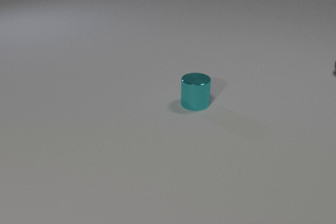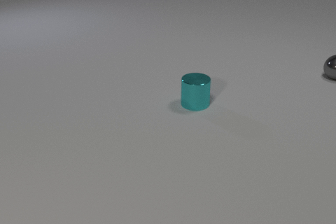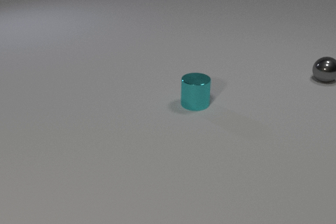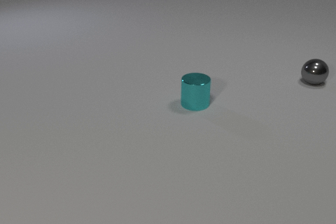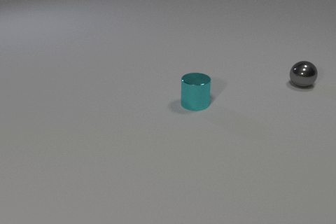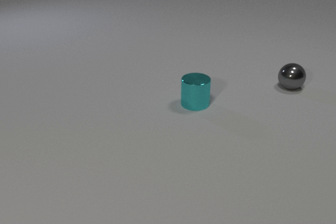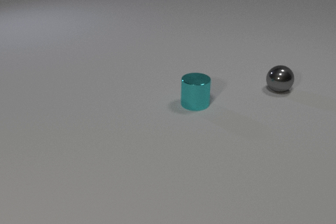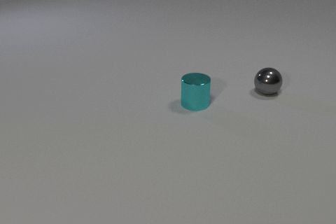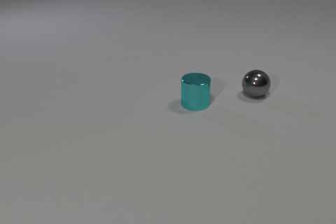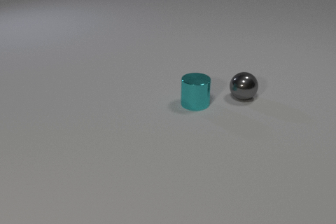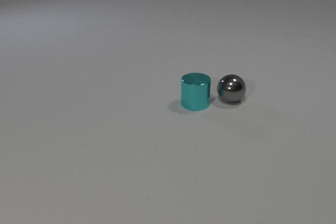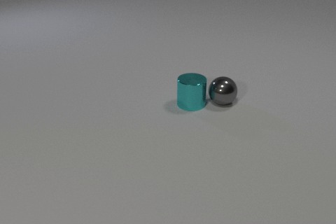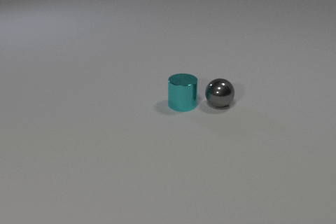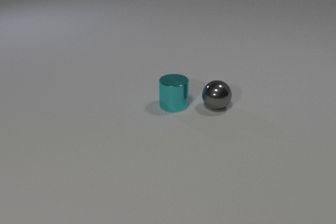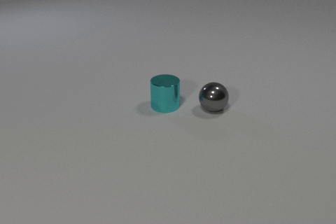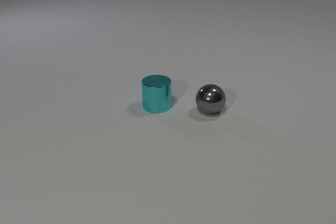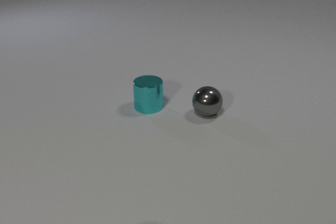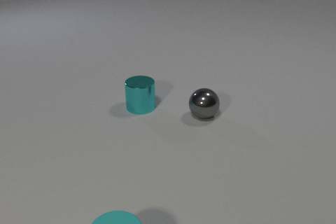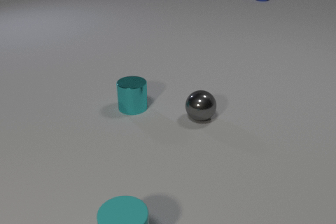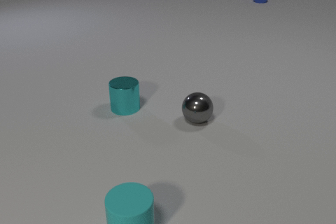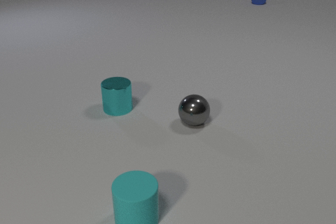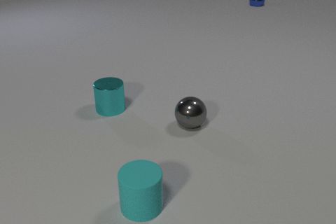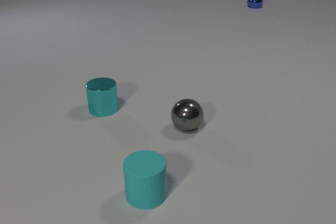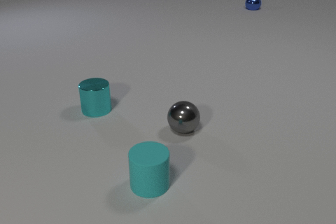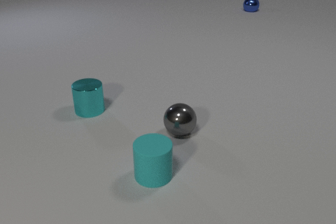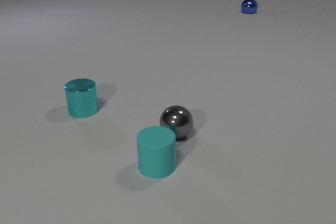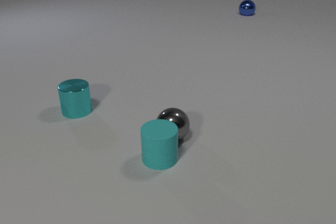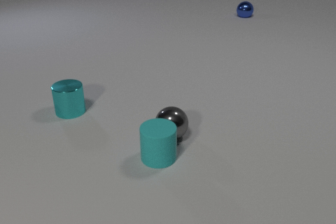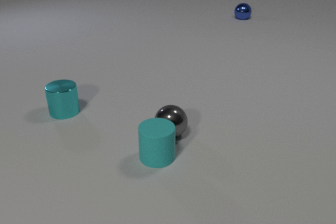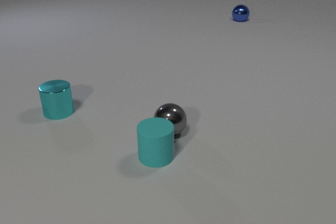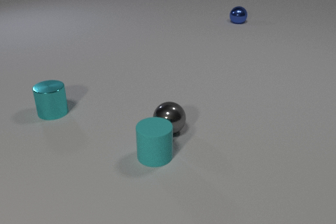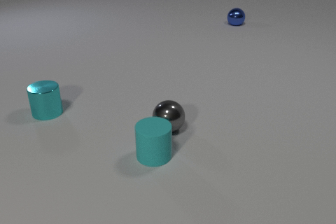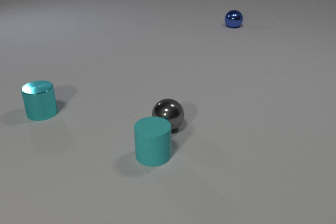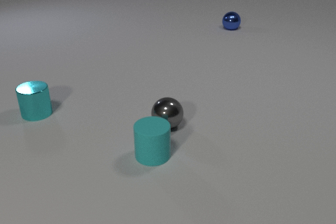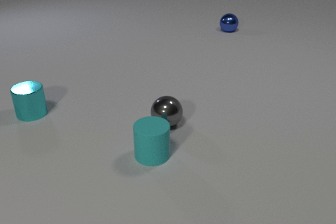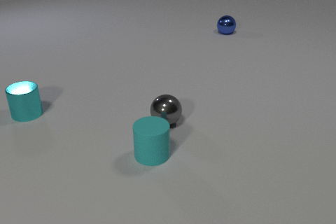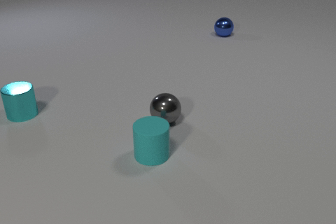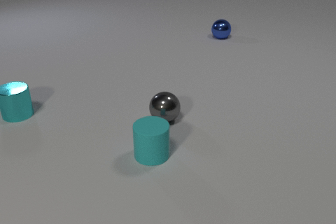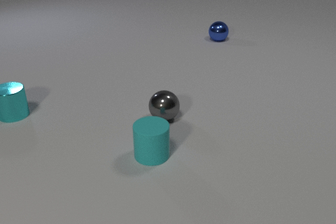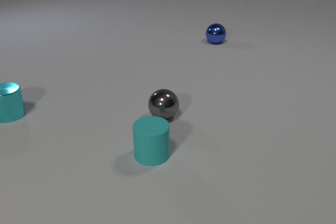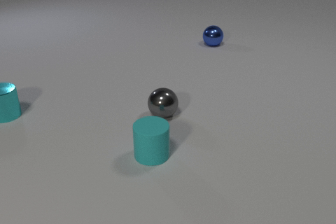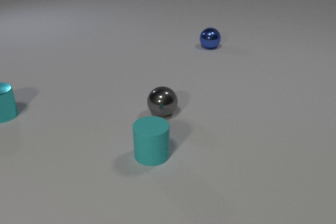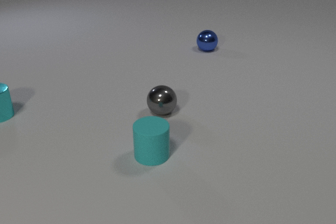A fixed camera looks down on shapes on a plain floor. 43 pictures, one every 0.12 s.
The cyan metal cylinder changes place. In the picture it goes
to the left.
The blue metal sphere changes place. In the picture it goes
toward the camera.
0.00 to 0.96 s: The gray metal sphere rolls to the left and toward the camera.
0.96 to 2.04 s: The gray metal sphere rolls toward the camera and to the left. The cyan metal cylinder slides to the left. The cyan rubber cylinder comes in at the bottom edge, slides away from the camera. The blue metal sphere comes in at the top edge, rolls toward the camera. The gray metal sphere and the cyan metal cylinder collide.
2.04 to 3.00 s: The gray metal sphere rolls toward the camera and to the left. The cyan metal cylinder slides to the left. The cyan rubber cylinder slides away from the camera. The blue metal sphere rolls toward the camera.
3.00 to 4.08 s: The gray metal sphere rolls away from the camera and to the left. The cyan metal cylinder slides to the left. The cyan rubber cylinder slides away from the camera. The blue metal sphere rolls toward the camera. The gray metal sphere and the cyan rubber cylinder collide.
4.08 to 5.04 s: The gray metal sphere rolls away from the camera. The cyan metal cylinder slides to the left. The blue metal sphere rolls toward the camera.
How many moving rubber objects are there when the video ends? 0.
What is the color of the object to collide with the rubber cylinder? gray.
How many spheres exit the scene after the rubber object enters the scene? 0.
